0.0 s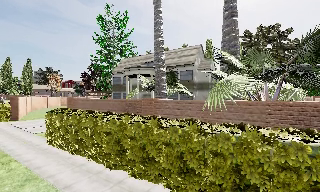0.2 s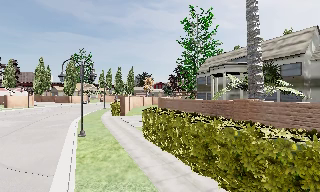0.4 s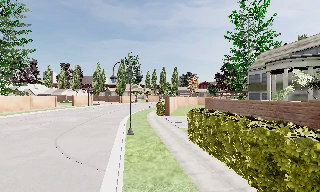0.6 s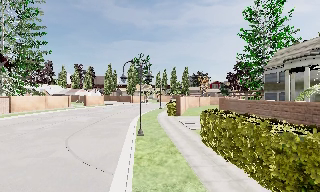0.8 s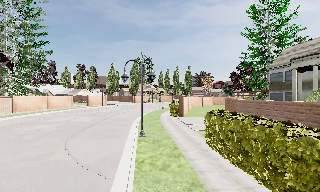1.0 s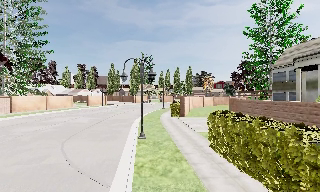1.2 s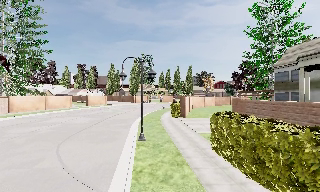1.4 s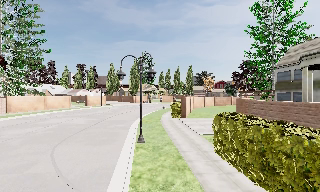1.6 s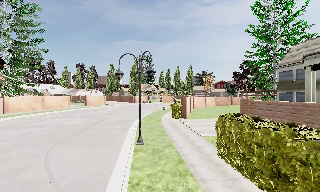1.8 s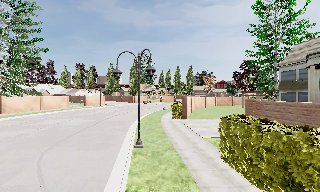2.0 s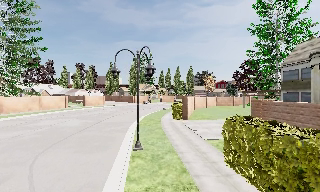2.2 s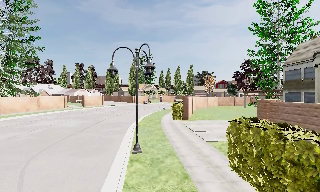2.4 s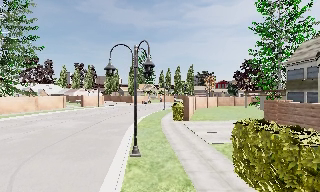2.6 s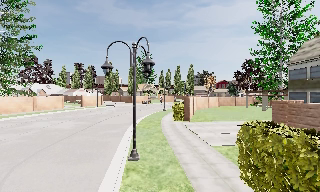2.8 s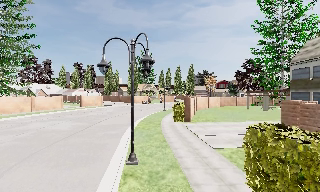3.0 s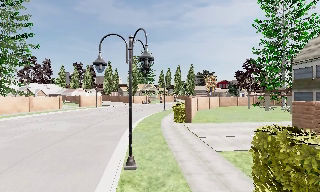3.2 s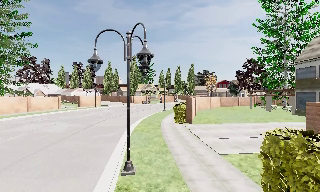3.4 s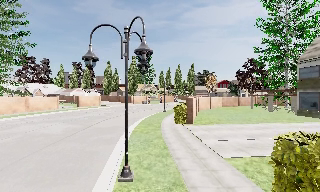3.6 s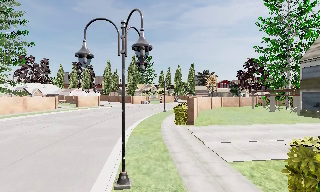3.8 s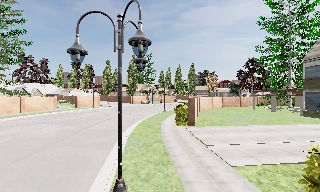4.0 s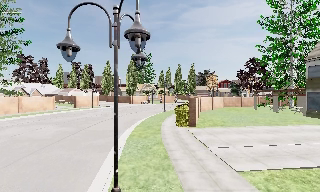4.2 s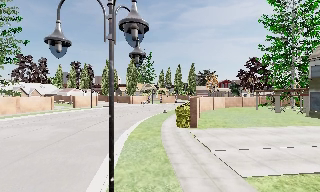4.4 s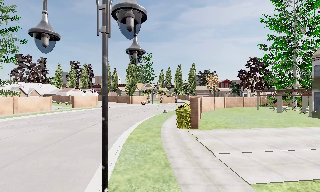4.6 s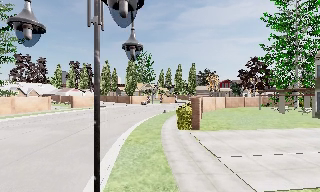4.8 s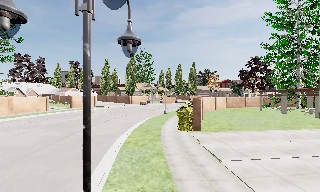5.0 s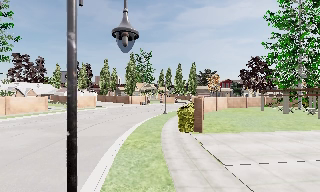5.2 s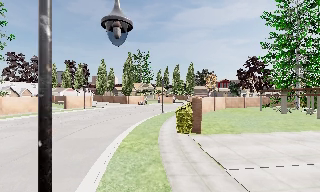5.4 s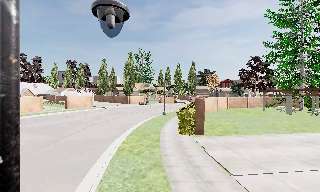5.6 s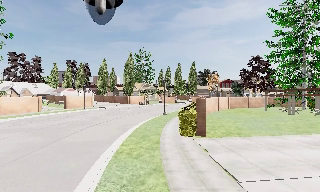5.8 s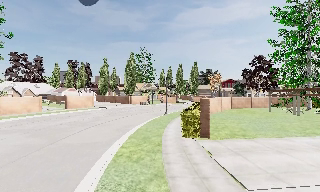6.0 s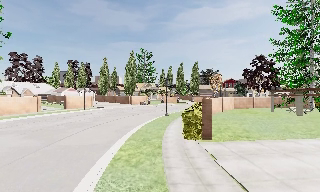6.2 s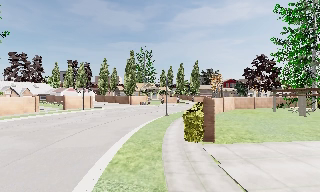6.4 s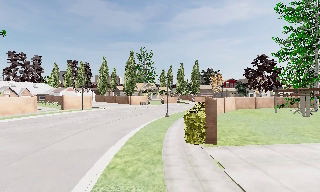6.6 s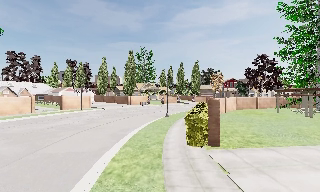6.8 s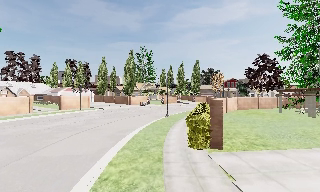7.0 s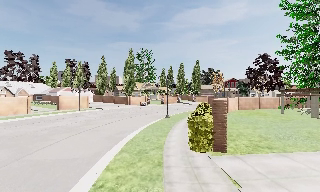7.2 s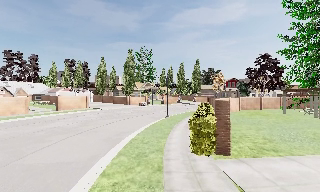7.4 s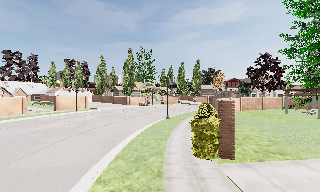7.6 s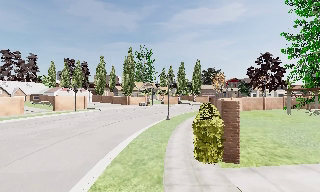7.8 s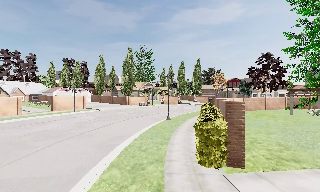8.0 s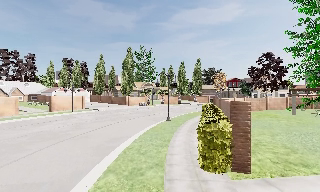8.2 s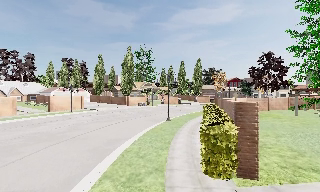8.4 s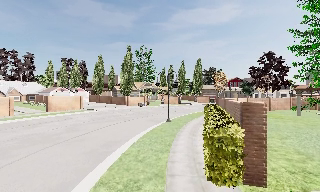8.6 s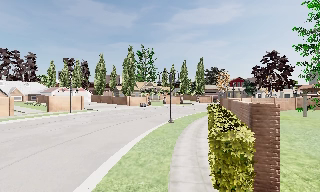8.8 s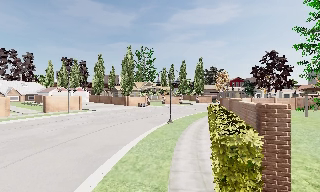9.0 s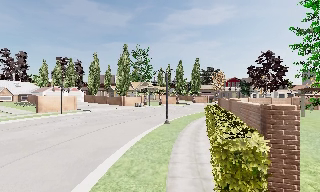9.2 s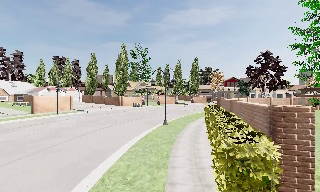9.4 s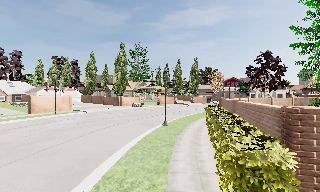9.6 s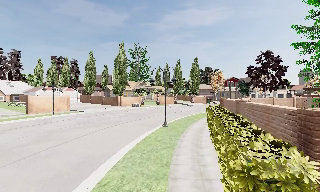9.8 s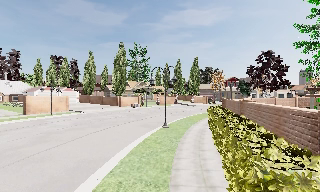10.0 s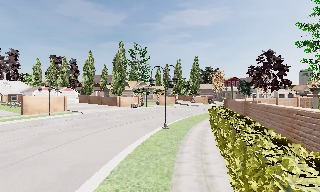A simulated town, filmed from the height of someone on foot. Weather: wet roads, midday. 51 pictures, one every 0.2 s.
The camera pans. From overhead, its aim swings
counterclockwise.
The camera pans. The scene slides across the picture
to the right.
0.0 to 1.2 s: The camera pans to its left, which is counterclockwise from overhead, by about 50 degrees. It travels forward, about 2 m.
1.2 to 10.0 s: The camera travels forward, about 17 m, so what stands in front looms larger.
The film runs forward here.
